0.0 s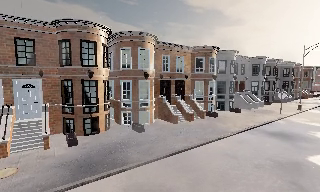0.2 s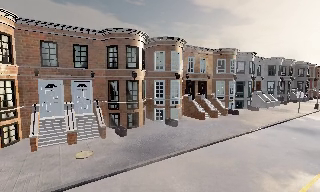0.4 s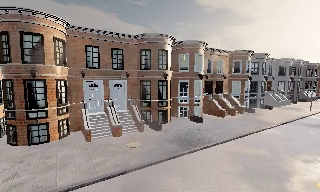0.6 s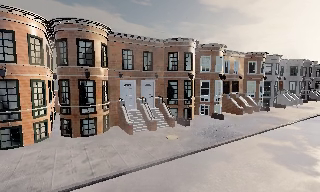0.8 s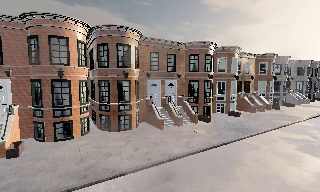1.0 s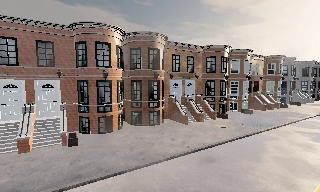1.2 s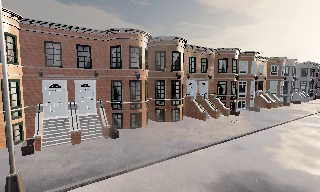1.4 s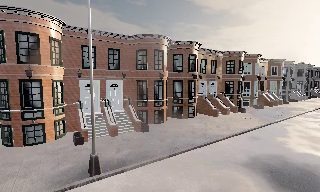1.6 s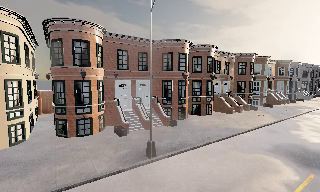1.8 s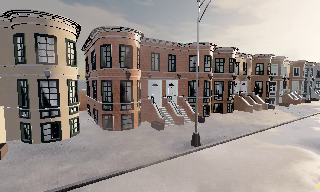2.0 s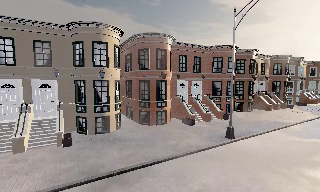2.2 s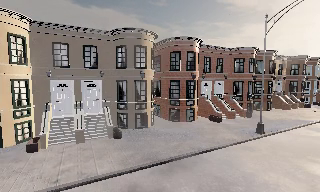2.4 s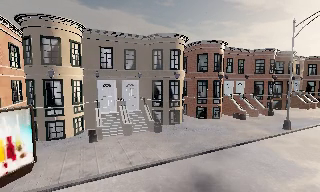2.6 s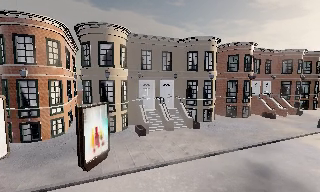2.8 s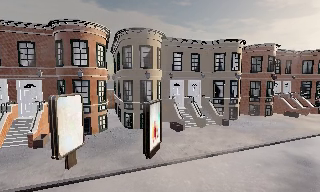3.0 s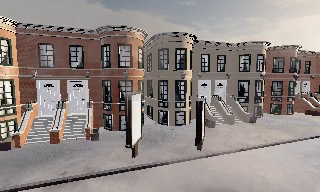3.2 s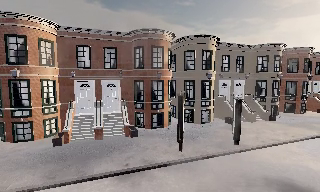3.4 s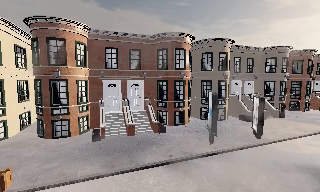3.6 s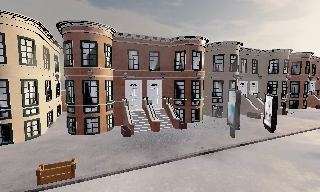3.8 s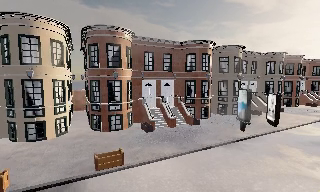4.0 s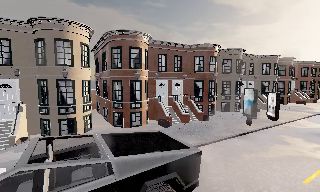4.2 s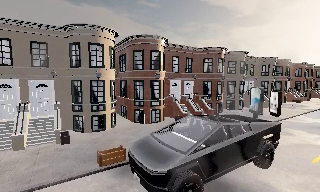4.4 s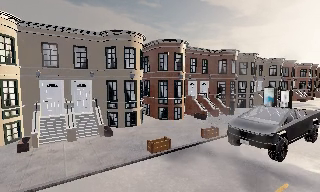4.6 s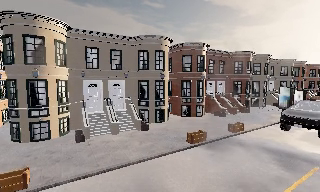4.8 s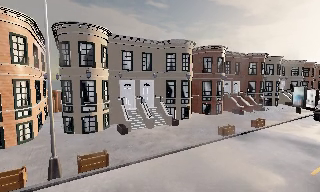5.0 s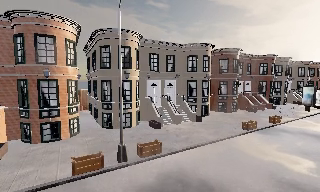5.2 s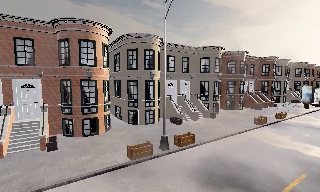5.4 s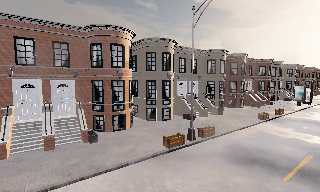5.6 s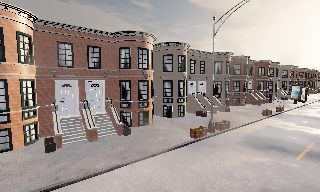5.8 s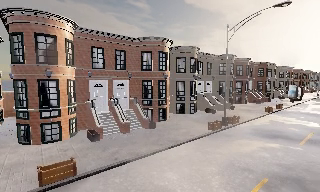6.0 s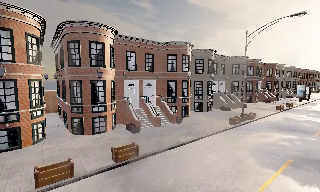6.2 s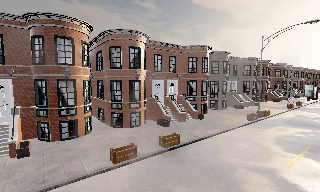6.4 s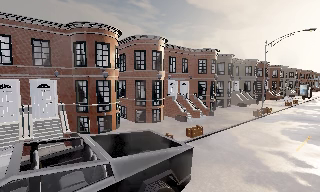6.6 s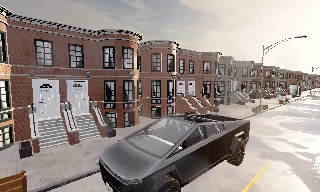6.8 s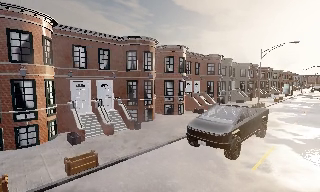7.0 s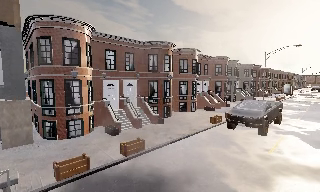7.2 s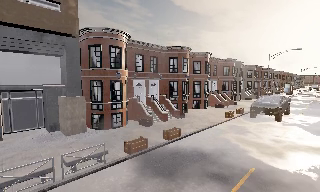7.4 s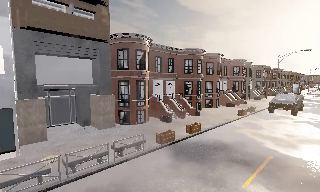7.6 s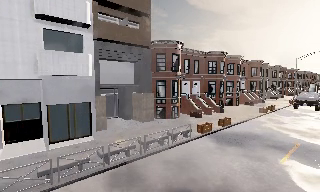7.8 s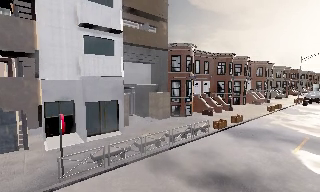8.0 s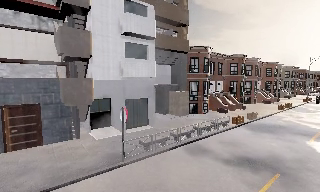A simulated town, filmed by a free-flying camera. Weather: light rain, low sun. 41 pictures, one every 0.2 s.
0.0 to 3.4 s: The camera pans to its left, which is counterclockwise from overhead, by about 15 degrees. It travels to its left and backward, about 40 m, so close, fixed things drift to the right.
3.4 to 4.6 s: The camera pans to its right, which is clockwise from overhead, by about 10 degrees. It travels to its left and backward, about 13 m, so close, fixed things drift to the right.
4.6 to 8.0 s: The camera travels to its left and backward, about 40 m, so close, fixed things drift to the right.
The film runs backward here.
